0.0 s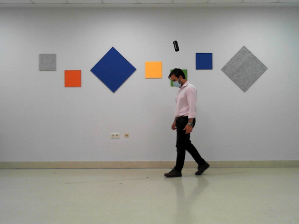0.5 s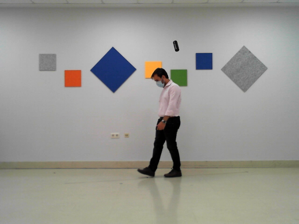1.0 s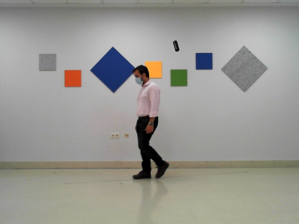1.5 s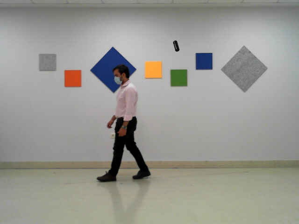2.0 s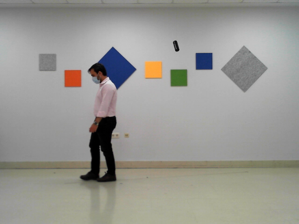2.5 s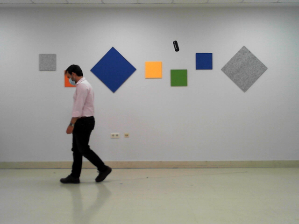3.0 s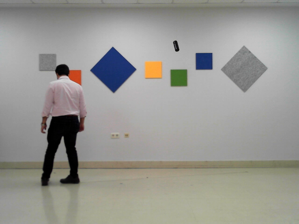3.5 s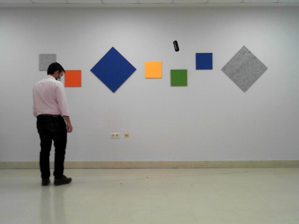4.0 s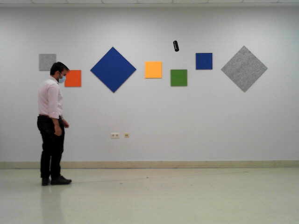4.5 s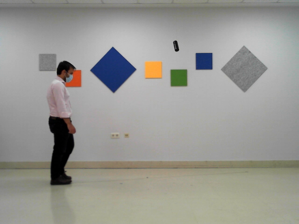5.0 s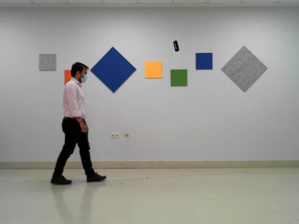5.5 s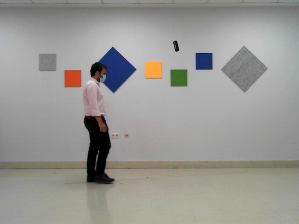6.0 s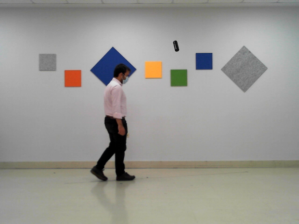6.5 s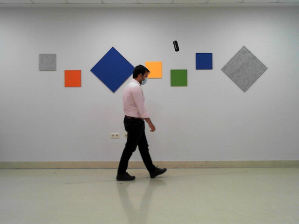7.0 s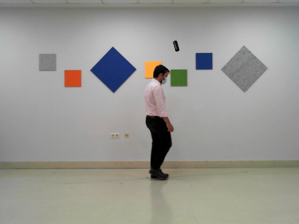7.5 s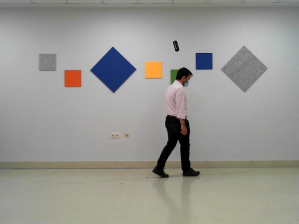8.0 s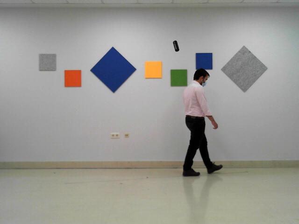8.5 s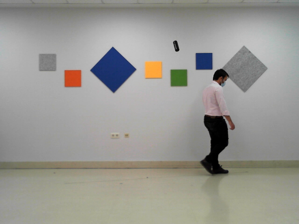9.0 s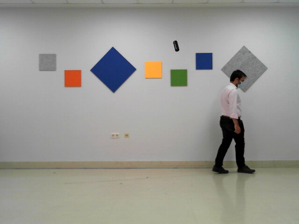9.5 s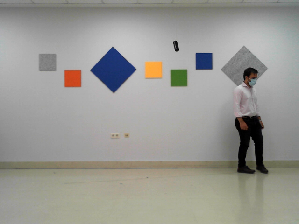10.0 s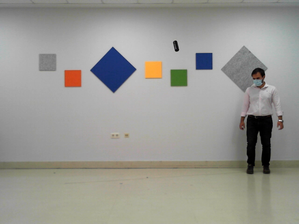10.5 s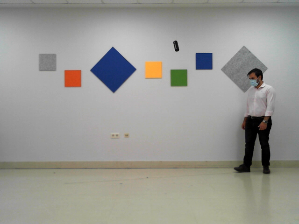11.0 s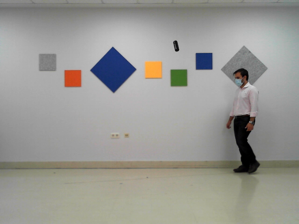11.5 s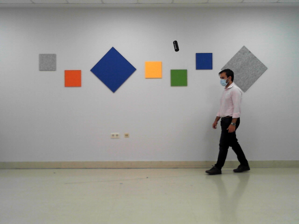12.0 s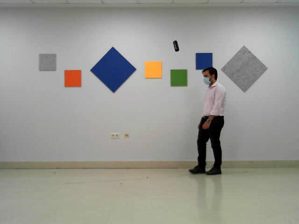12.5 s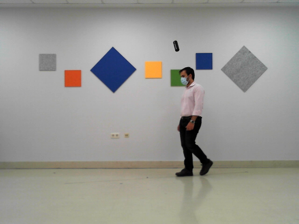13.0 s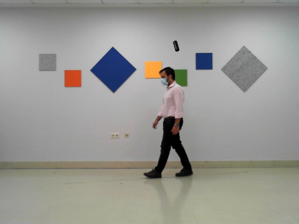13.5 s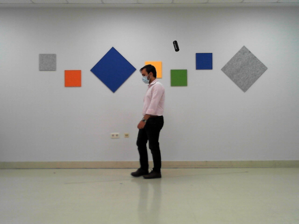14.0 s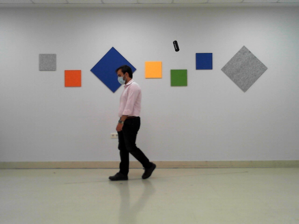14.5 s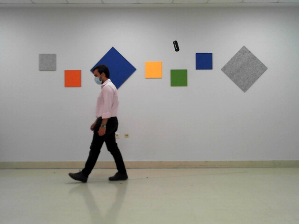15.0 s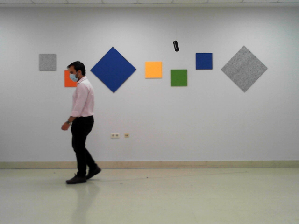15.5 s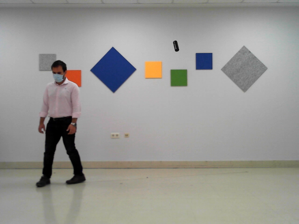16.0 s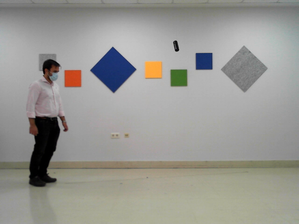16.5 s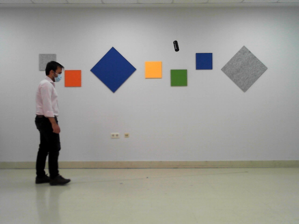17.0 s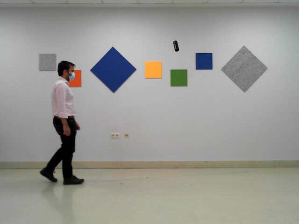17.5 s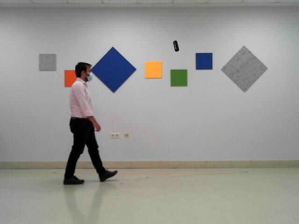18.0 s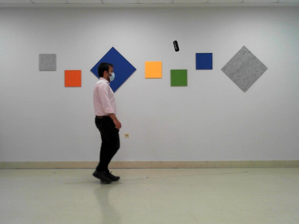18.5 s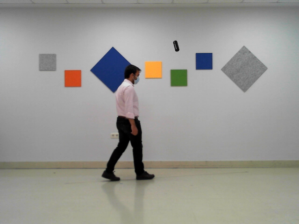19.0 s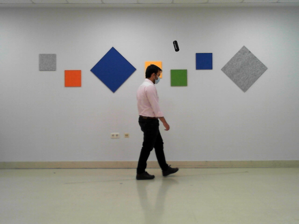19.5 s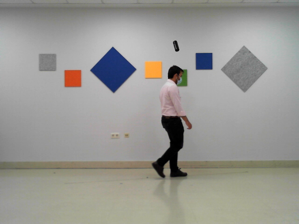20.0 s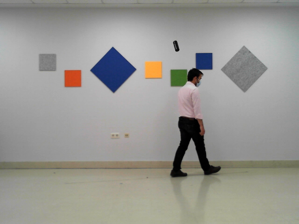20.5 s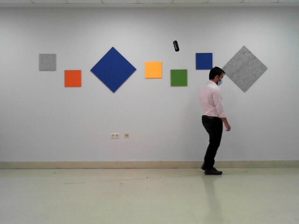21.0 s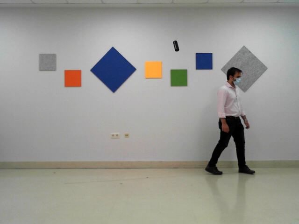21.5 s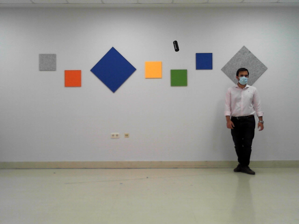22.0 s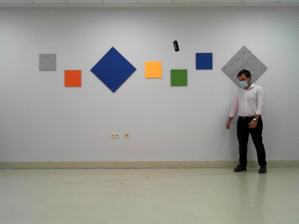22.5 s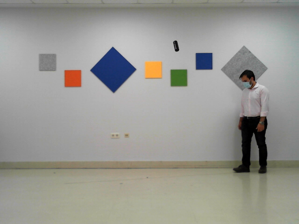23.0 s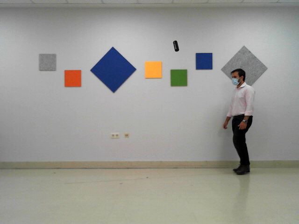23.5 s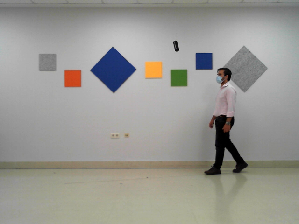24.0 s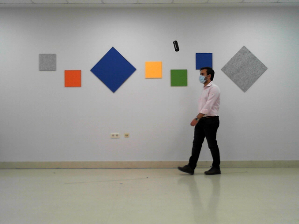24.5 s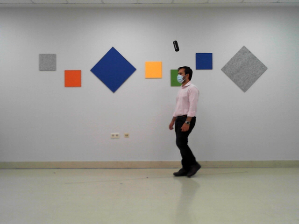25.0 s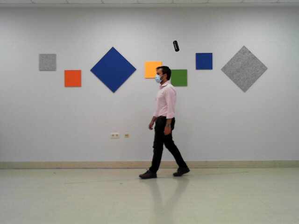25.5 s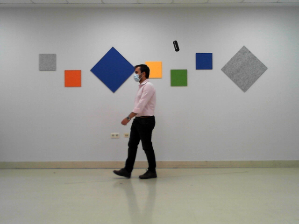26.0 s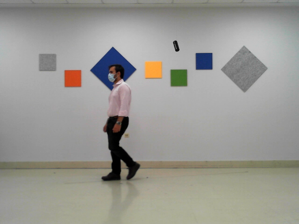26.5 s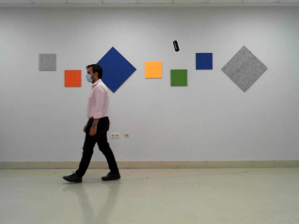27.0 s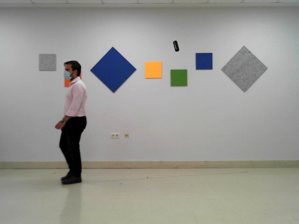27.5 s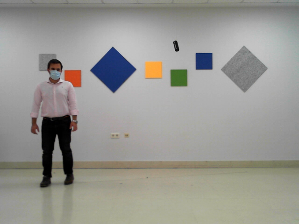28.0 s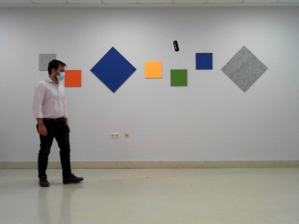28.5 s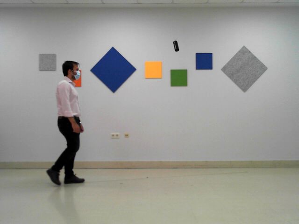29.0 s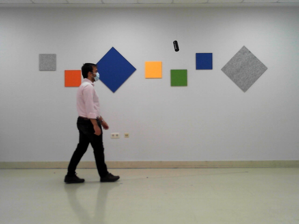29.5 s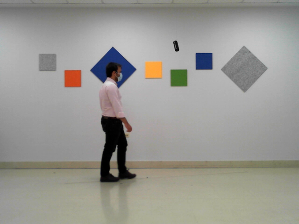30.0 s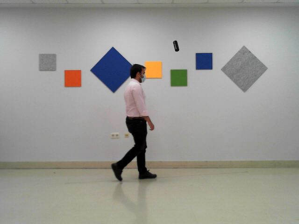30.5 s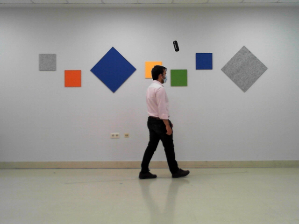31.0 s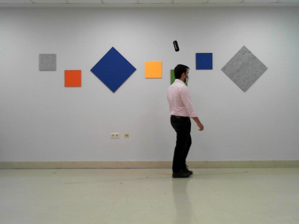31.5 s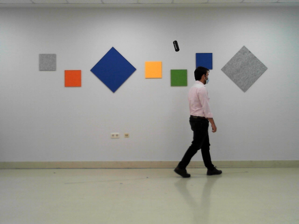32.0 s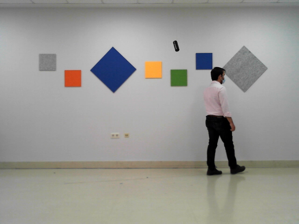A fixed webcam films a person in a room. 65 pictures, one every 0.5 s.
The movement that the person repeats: Walk along a line.
